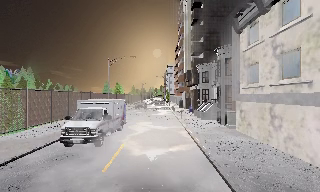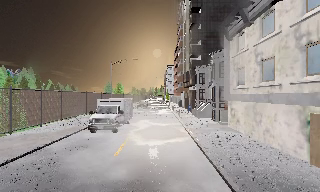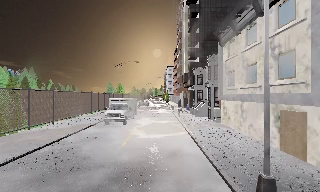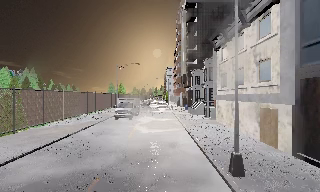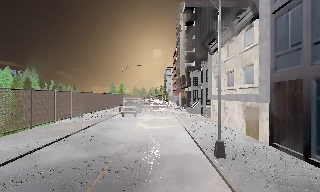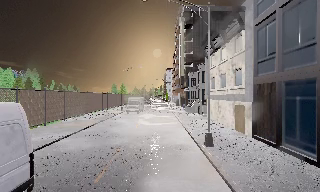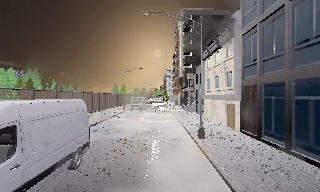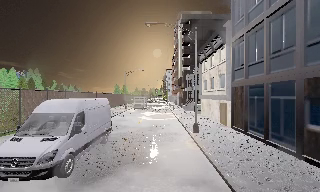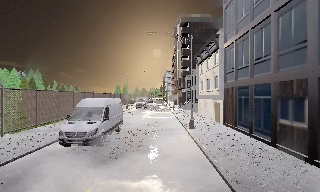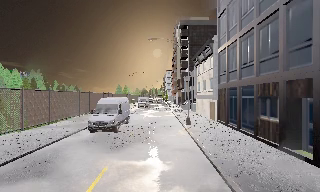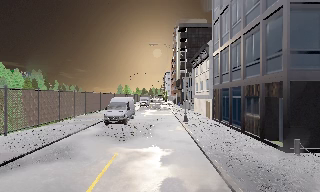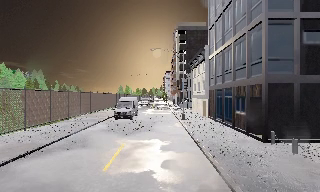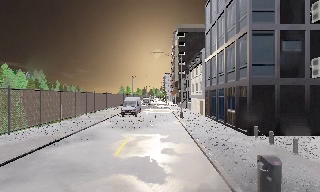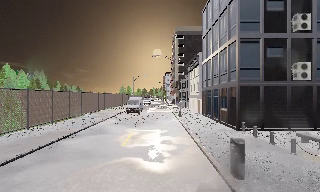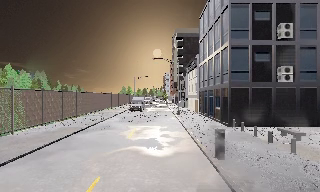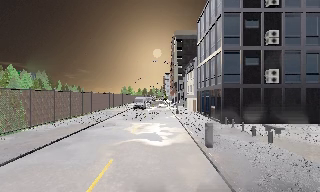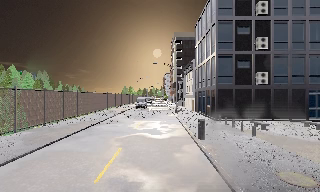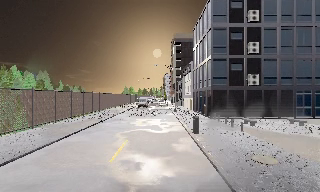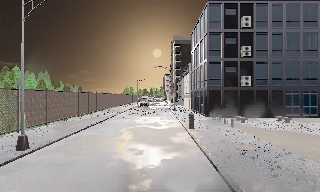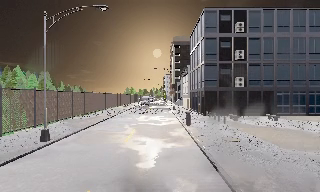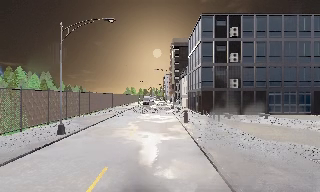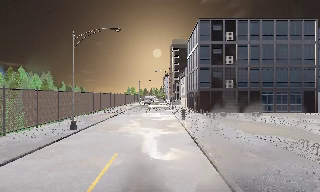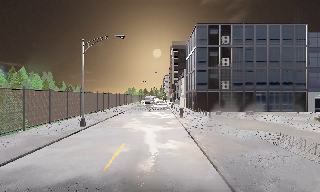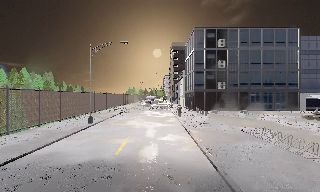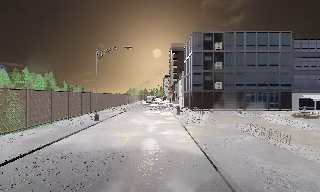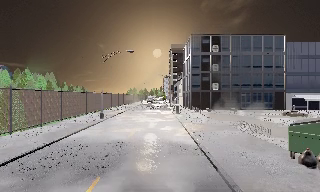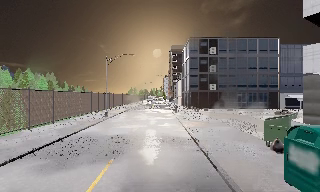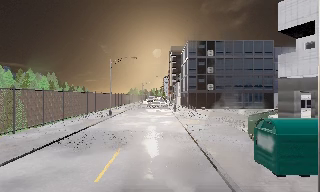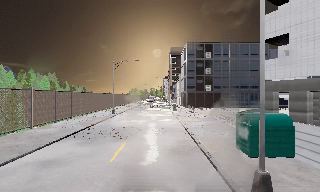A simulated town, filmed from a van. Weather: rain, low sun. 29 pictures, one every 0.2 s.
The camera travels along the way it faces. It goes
backward.
0.0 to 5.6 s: The camera travels backward, about 40 m, so what stands in front gets smaller.
The film runs backward here.
